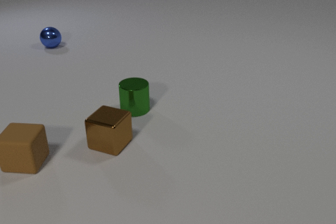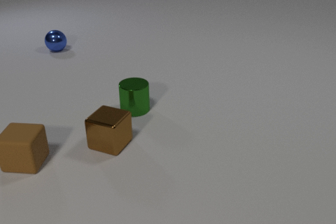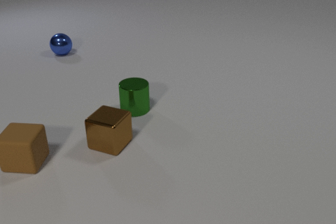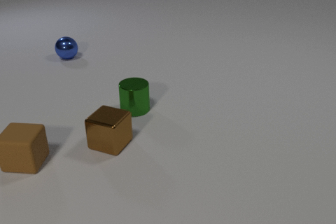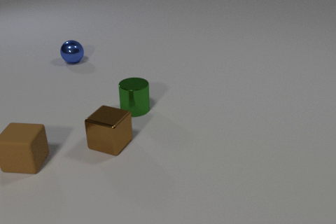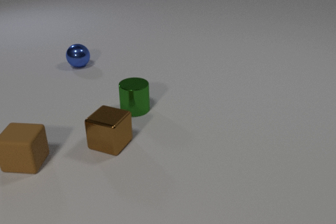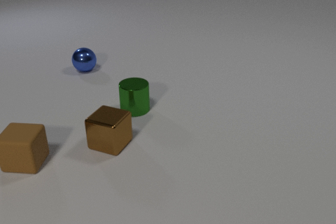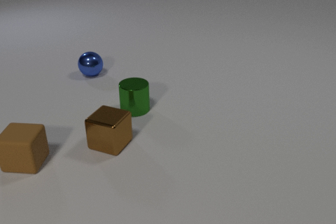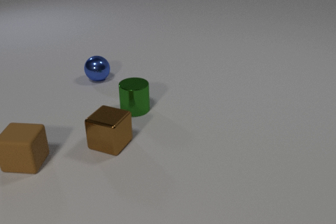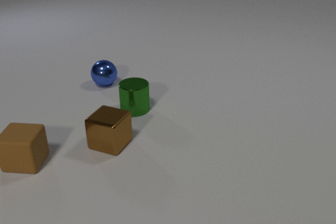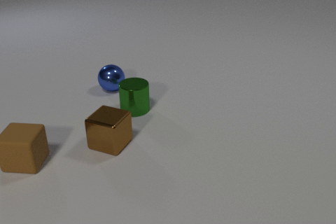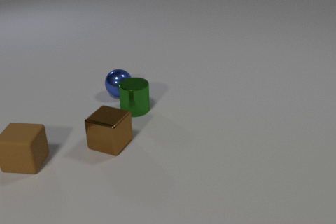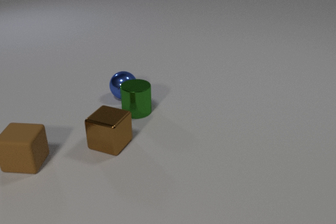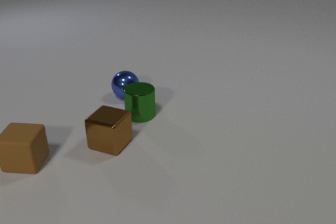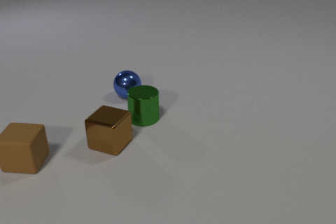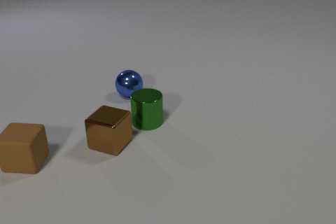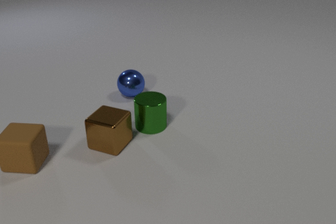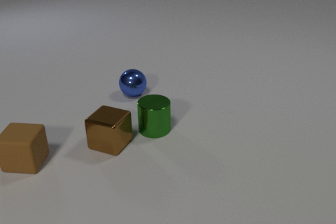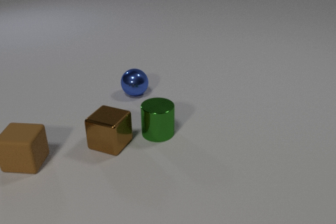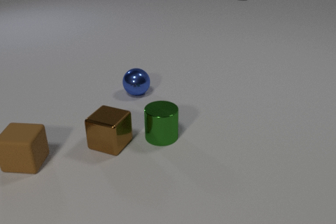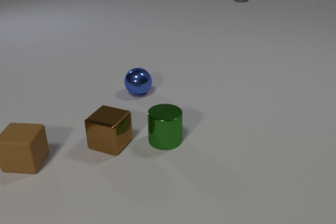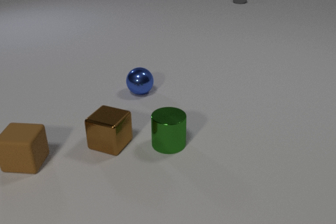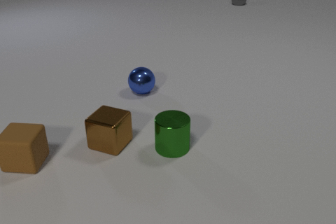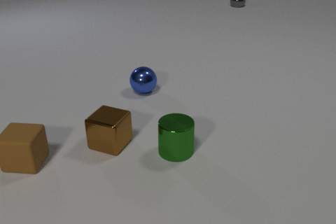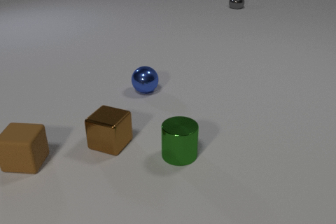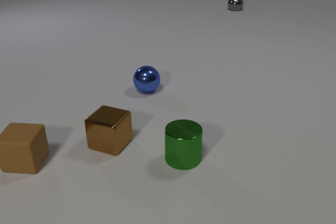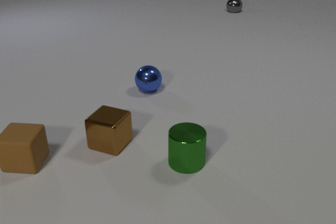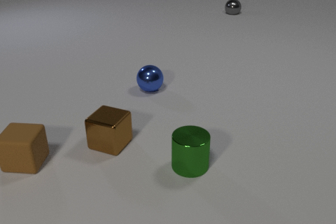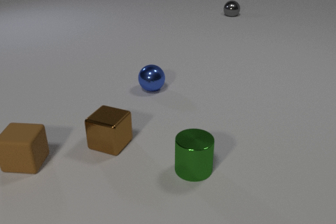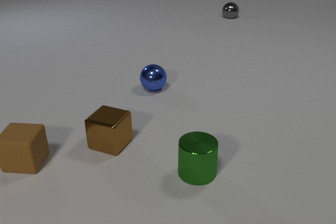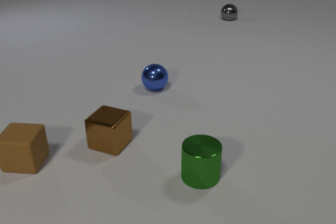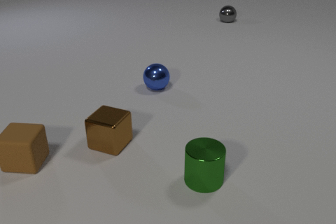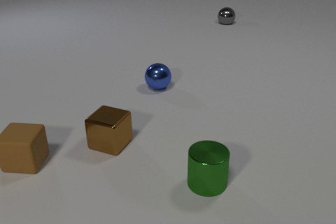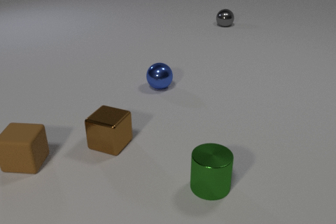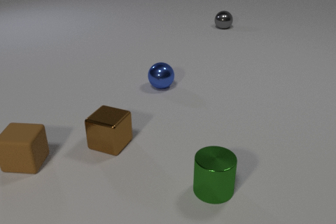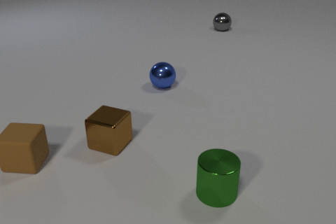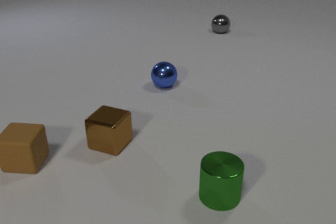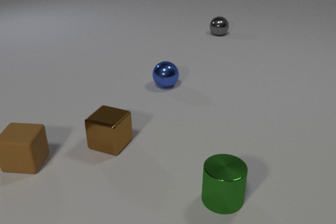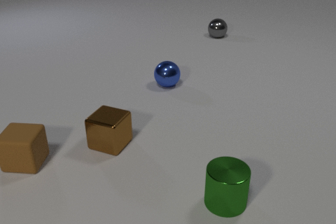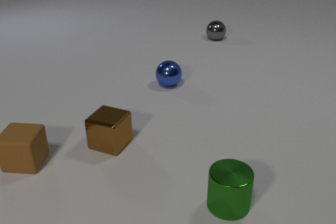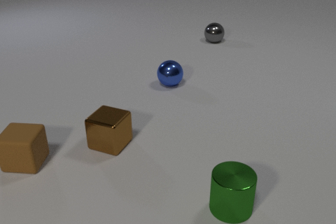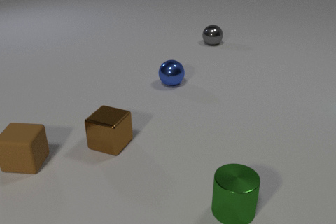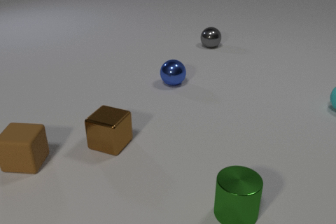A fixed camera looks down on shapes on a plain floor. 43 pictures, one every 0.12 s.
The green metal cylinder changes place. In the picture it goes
toward the camera.
The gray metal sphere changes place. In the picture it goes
toward the camera.
0.00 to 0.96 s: The blue metal sphere rolls toward the camera and to the right.
0.96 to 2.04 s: The blue metal sphere rolls toward the camera and to the right. The green metal cylinder slides toward the camera and to the right. The blue metal sphere and the green metal cylinder collide.
2.04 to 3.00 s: The blue metal sphere rolls to the right and away from the camera. The green metal cylinder slides toward the camera and to the right. The gray metal sphere comes in at the top edge, rolls toward the camera.
3.00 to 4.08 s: The blue metal sphere rolls to the right and away from the camera. The green metal cylinder slides toward the camera and to the right. The gray metal sphere rolls toward the camera.
4.08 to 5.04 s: The blue metal sphere rolls to the right and away from the camera. The green metal cylinder slides toward the camera and to the right. The gray metal sphere rolls toward the camera. The cyan rubber sphere comes in at the right edge.
Are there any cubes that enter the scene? no.
What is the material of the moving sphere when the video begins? metal.
What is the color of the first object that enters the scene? gray.
